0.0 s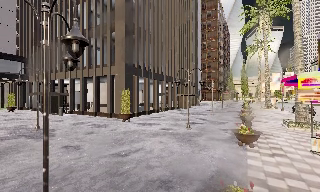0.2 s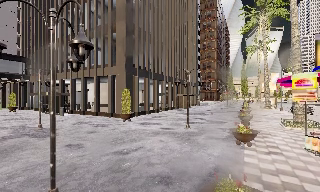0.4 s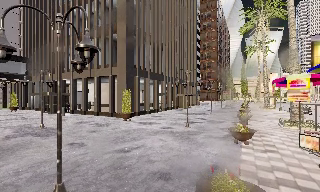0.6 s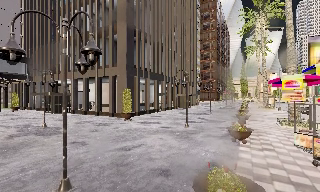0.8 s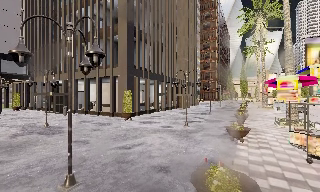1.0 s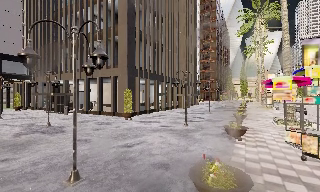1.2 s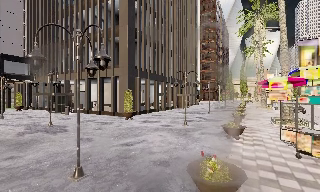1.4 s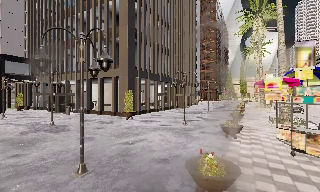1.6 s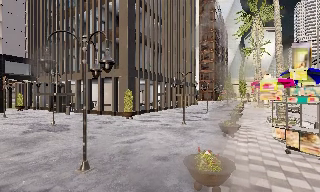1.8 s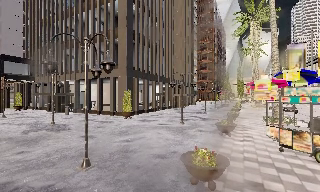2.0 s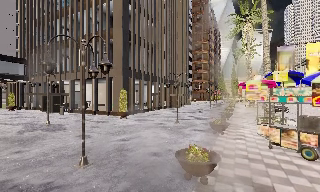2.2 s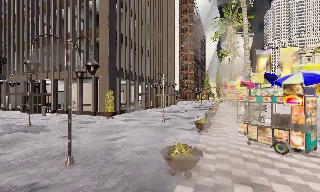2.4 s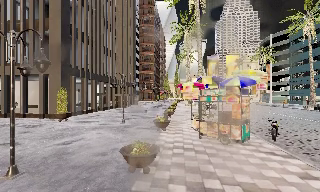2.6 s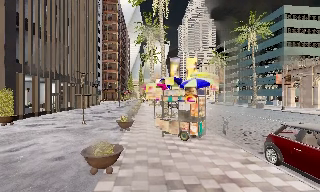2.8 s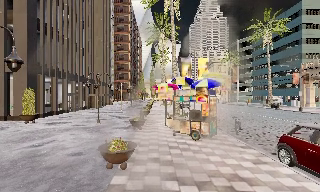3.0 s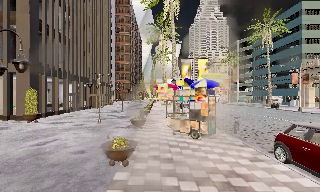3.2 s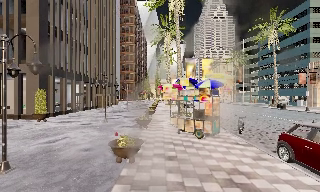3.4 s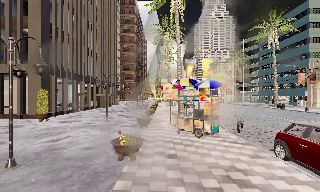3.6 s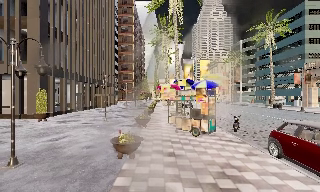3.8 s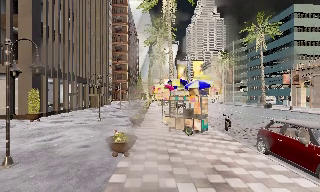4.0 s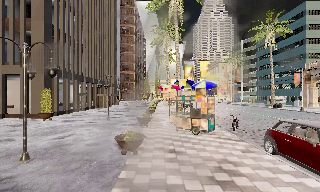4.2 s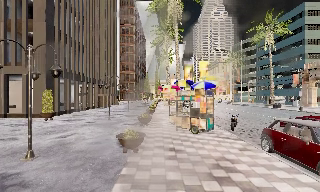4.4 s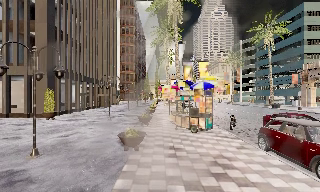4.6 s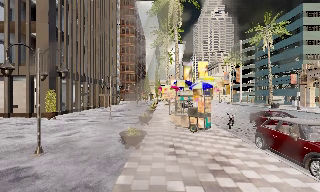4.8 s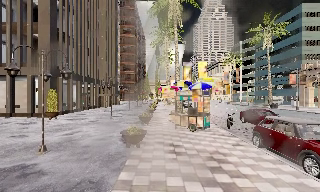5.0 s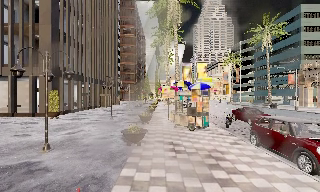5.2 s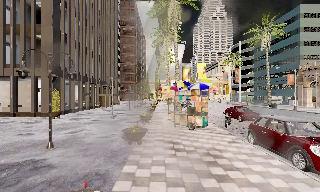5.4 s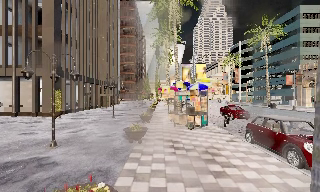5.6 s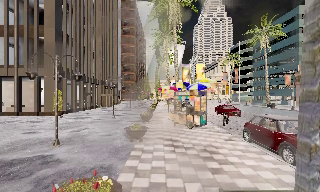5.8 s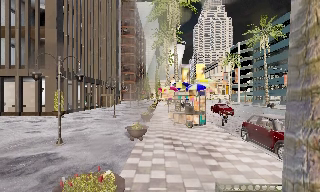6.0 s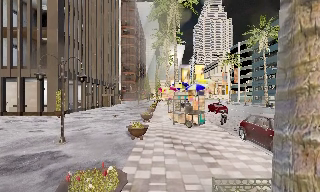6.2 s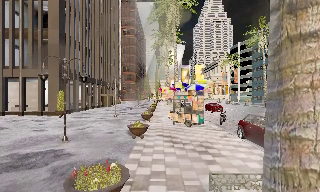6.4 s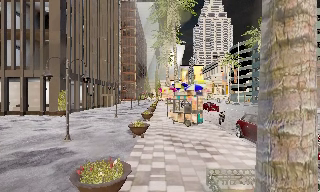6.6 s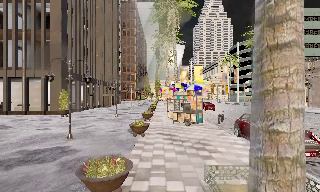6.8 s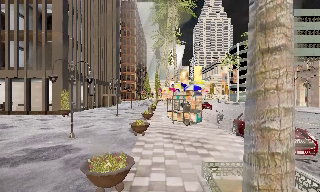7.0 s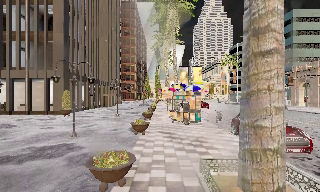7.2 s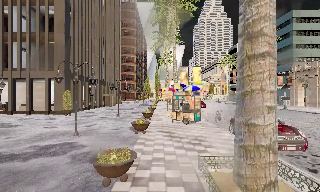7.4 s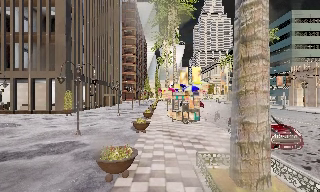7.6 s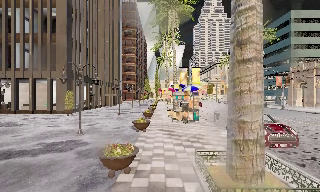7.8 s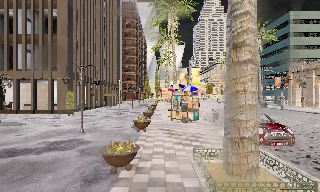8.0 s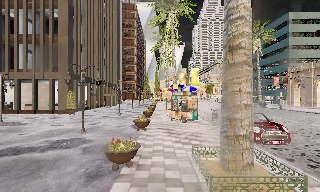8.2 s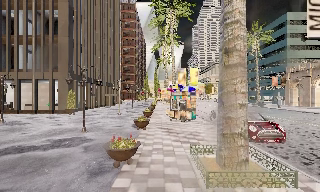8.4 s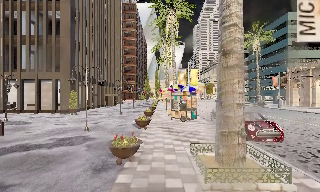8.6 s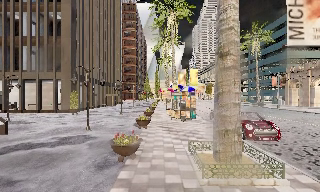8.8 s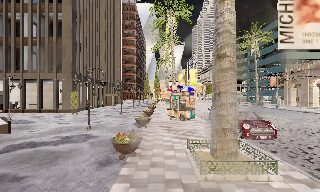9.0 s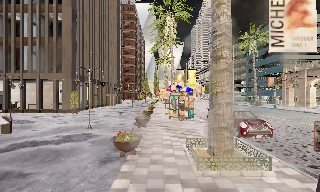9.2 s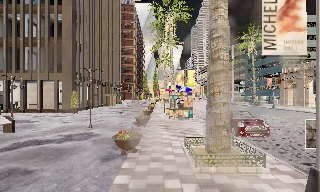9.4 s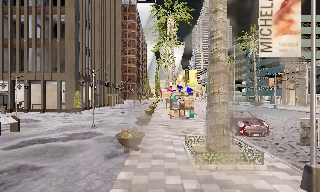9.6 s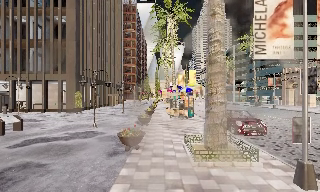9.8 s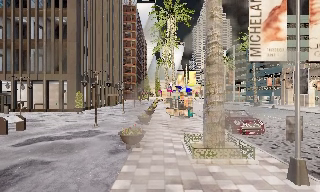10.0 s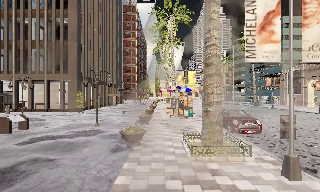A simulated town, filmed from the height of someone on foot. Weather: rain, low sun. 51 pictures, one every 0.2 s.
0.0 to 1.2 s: The camera travels backward, about 1.5 m, so what stands in front gets smaller.
1.2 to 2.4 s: The camera swings to its right by about 20 degrees, and the scene slides to the left. It travels backward, about 1.5 m, so what stands in front gets smaller.
2.4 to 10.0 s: The camera travels backward, about 9 m, so what stands in front gets smaller.
The film runs backward here.
